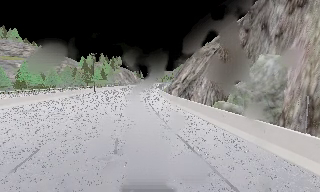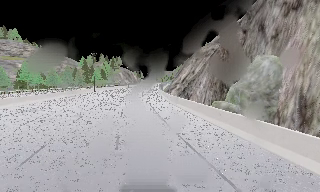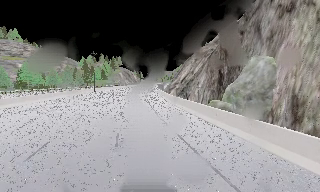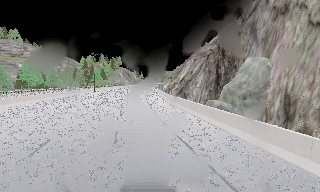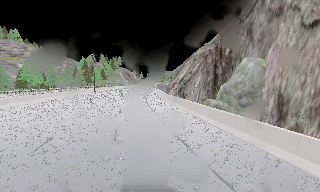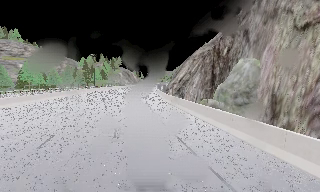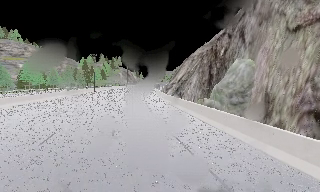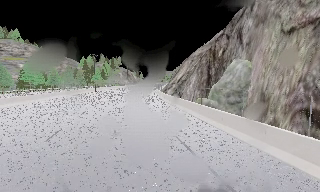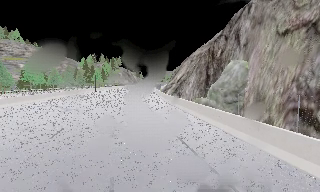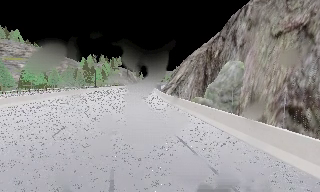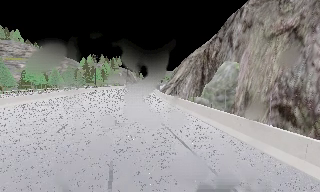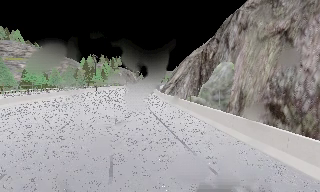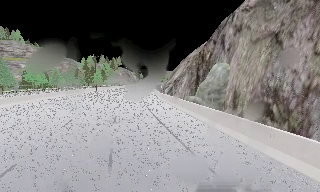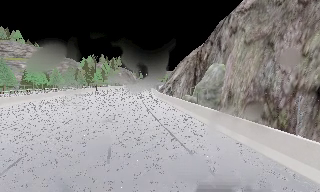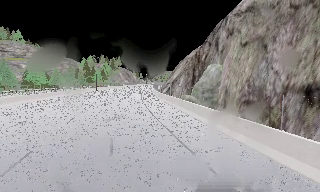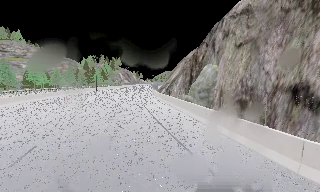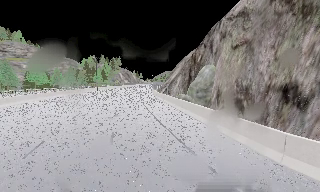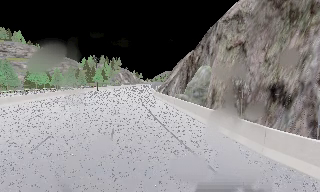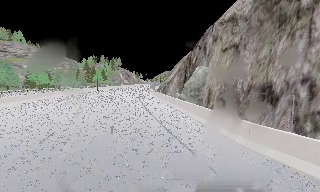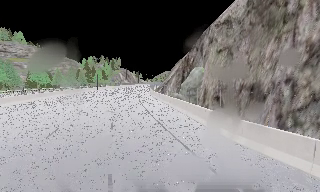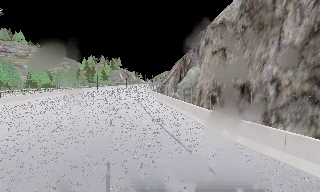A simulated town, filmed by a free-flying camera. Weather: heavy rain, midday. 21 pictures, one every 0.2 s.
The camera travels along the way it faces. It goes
backward.
0.0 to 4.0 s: The camera travels backward, about 12 m, so what stands in front gets smaller. It gains speed.
The film runs backward here.
